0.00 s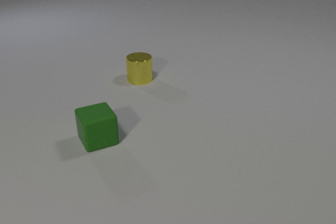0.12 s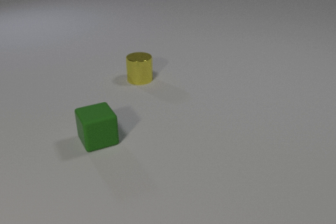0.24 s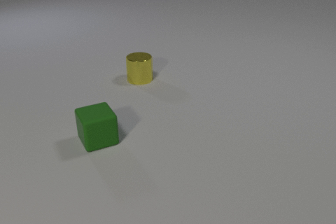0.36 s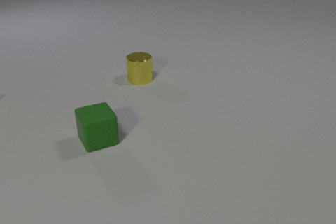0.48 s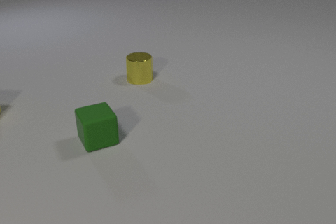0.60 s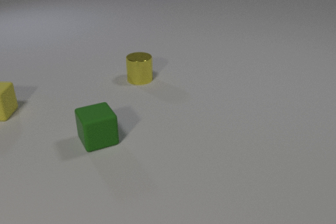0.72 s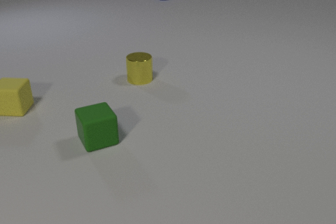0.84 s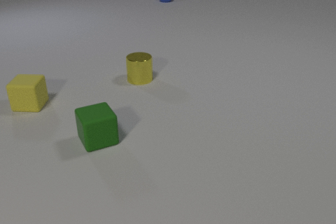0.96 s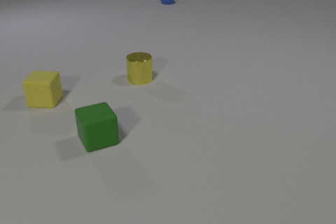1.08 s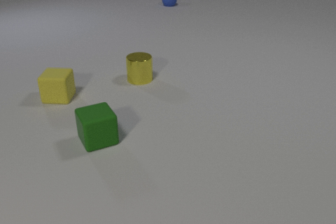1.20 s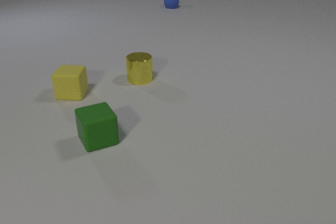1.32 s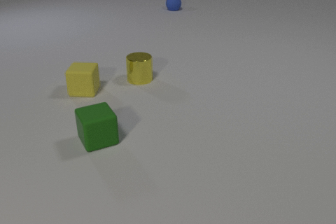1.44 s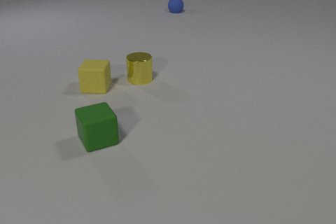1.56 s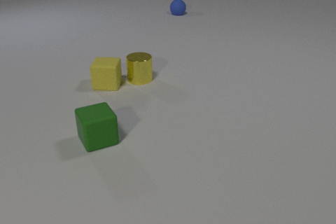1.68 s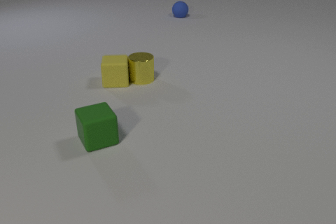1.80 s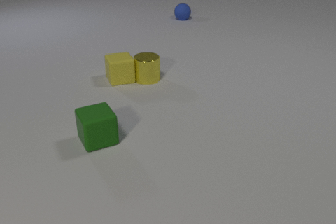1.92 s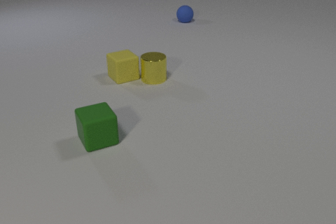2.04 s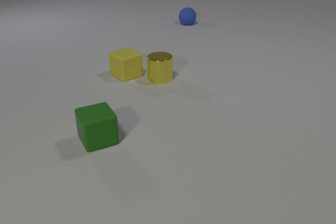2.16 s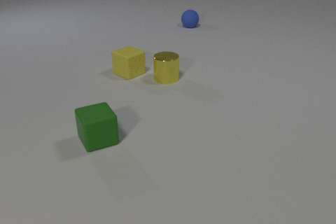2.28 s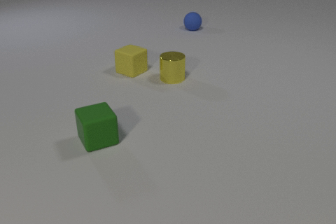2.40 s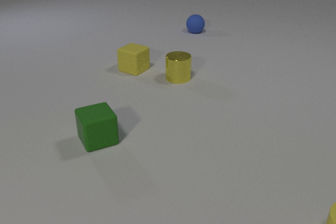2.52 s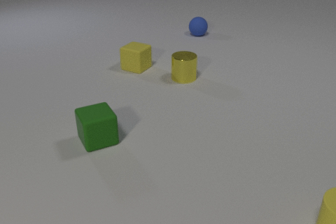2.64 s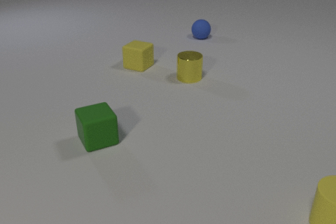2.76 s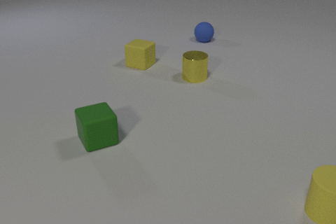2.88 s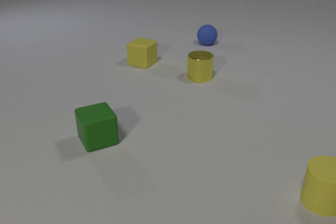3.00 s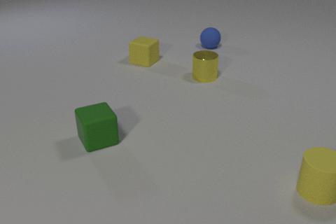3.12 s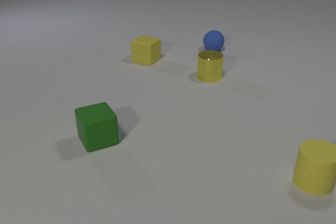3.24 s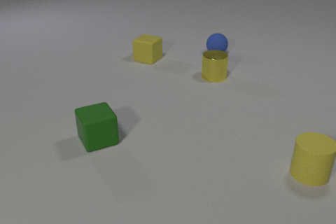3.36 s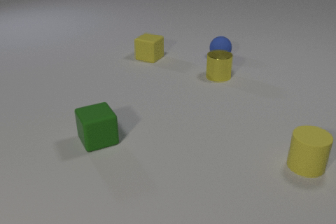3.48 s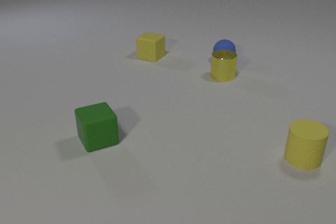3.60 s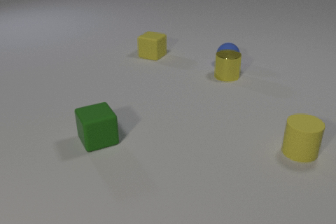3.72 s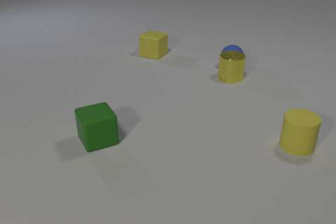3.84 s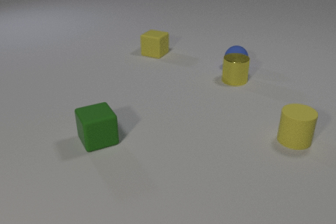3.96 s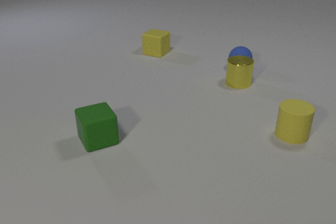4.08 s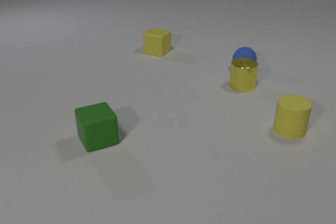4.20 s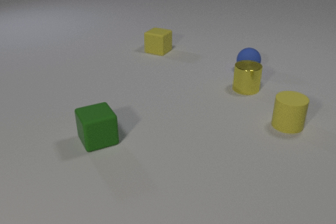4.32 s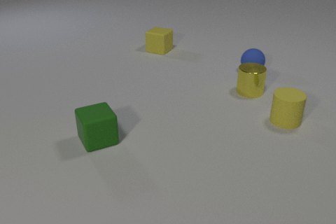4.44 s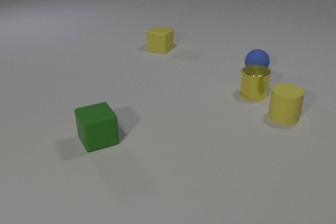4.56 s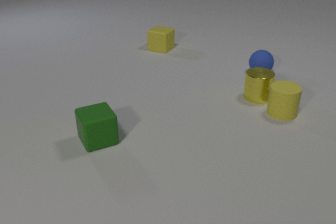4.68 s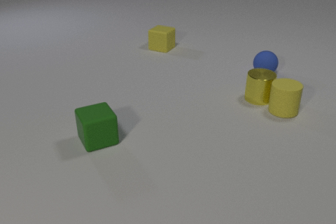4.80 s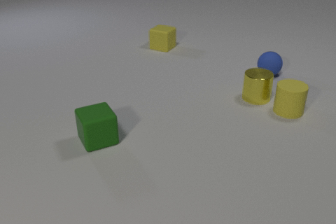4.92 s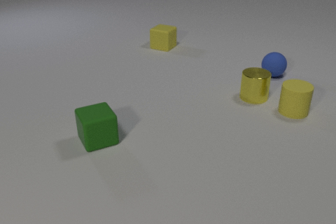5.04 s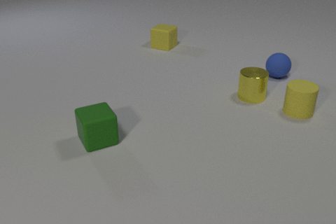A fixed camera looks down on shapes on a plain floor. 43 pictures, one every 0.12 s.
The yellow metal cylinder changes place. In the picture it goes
to the right.
The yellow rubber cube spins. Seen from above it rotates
counterclockwise.
0.00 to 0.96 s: The yellow rubber cube comes in at the left edge, slides to the right. The blue rubber sphere comes in at the top edge, rolls toward the camera.
0.96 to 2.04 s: The yellow rubber cube slides to the right and away from the camera, spins so that its near face slides to the right, counterclockwise seen from above. The yellow metal cylinder slides to the right. The blue rubber sphere rolls toward the camera. The yellow rubber cube and the yellow metal cylinder collide.
2.04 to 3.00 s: The yellow rubber cube slides away from the camera and to the right, spins counterclockwise seen from above by about 30 degrees, its near face sliding to the right. The yellow metal cylinder slides to the right. The blue rubber sphere rolls toward the camera. The yellow rubber cylinder comes in at the bottom edge, slides away from the camera and to the left.
3.00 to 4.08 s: The yellow rubber cube slides away from the camera and to the right. The yellow metal cylinder slides to the right and toward the camera. The blue rubber sphere rolls toward the camera and to the right. The yellow rubber cylinder slides away from the camera. The yellow metal cylinder and the blue rubber sphere collide.
4.08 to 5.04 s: The yellow rubber cube slides away from the camera and to the right. The yellow metal cylinder slides toward the camera and to the right. The blue rubber sphere rolls to the right. The yellow rubber cylinder slides away from the camera. The yellow metal cylinder and the yellow rubber cylinder collide.
How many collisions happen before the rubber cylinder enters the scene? 1.
What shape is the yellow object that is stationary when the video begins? cylinder.
What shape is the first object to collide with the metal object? cube.
